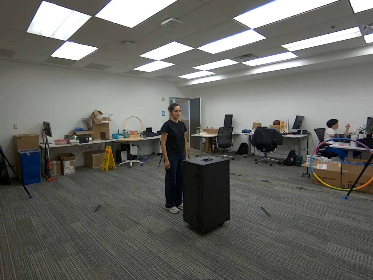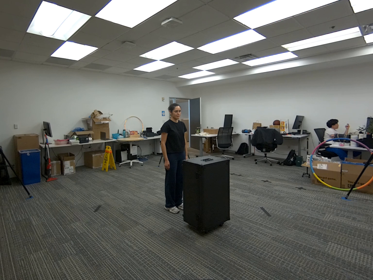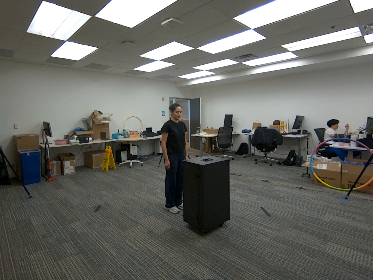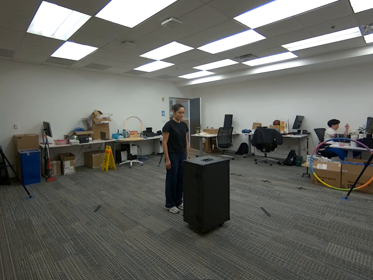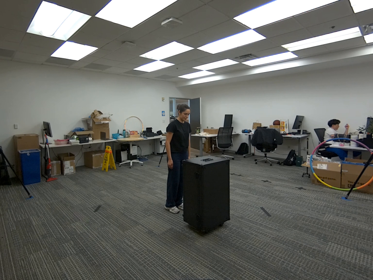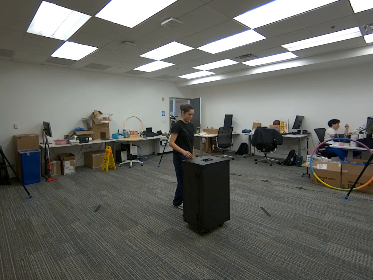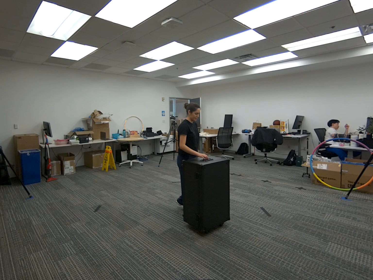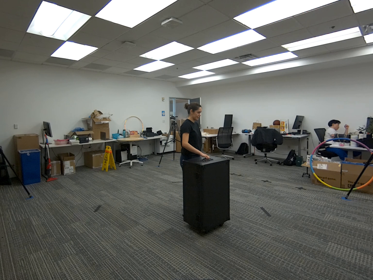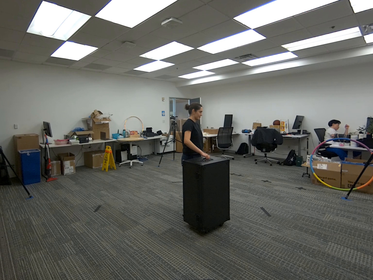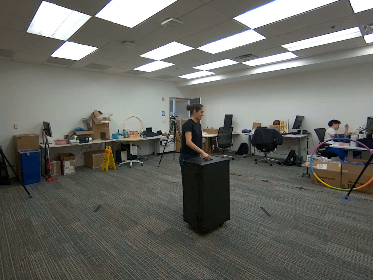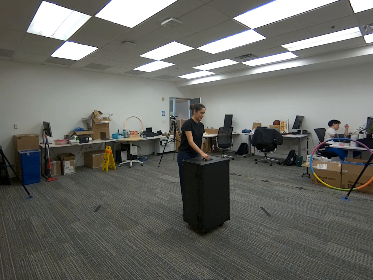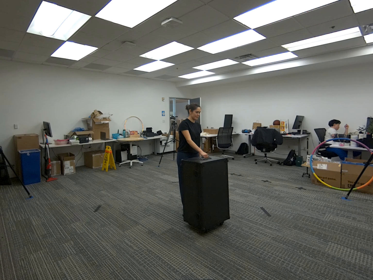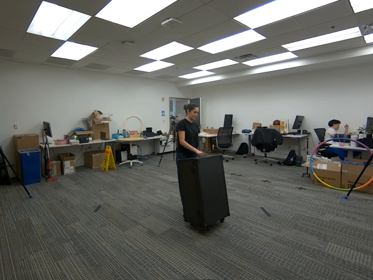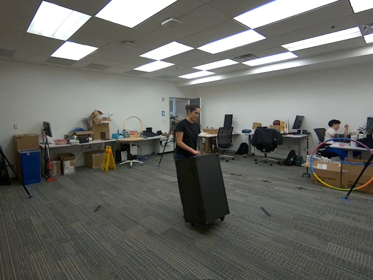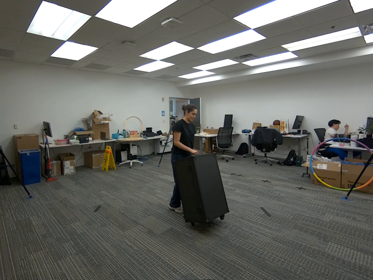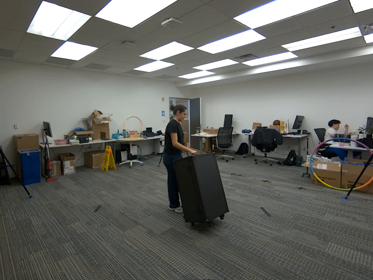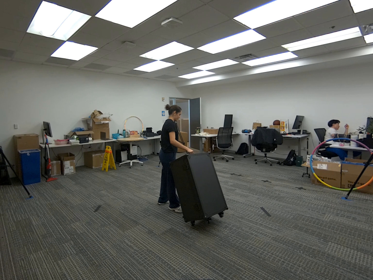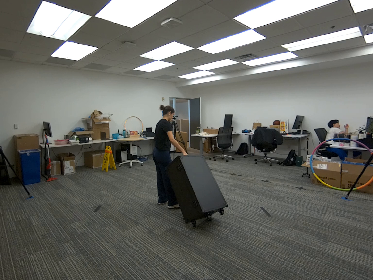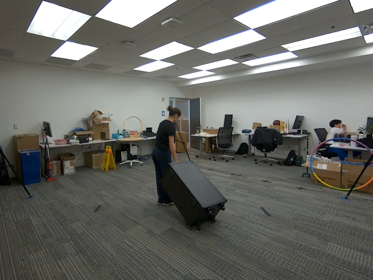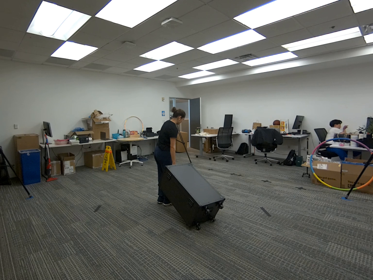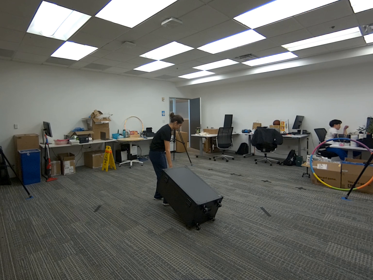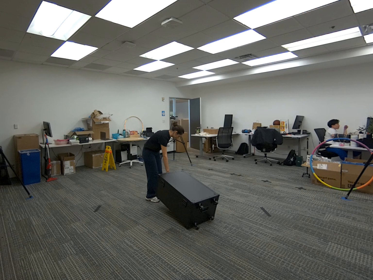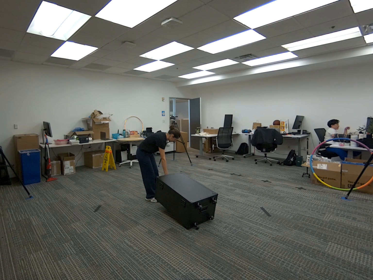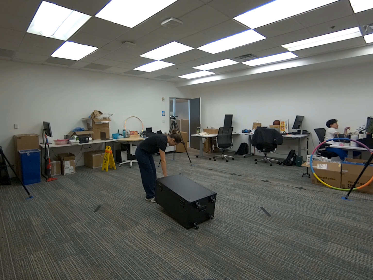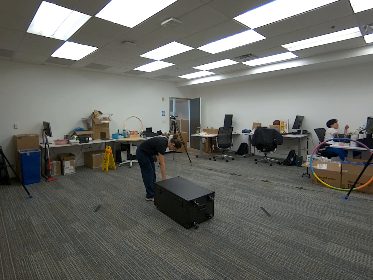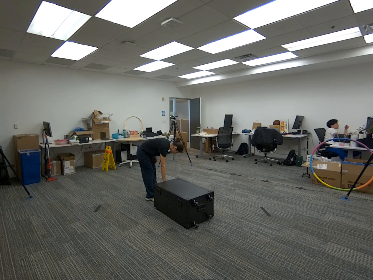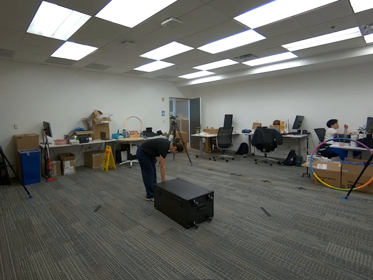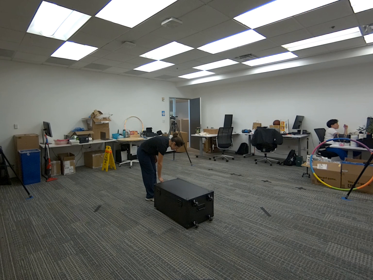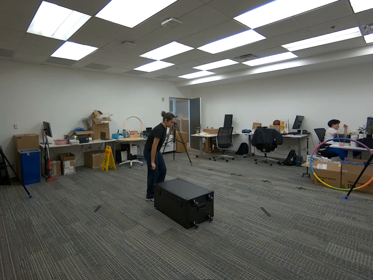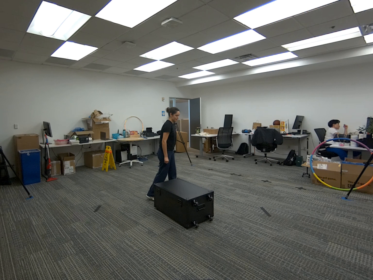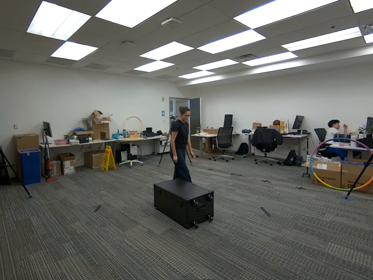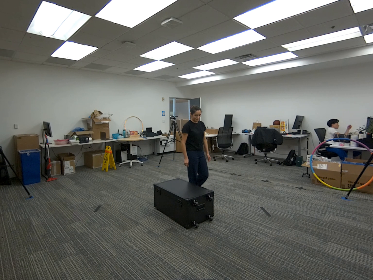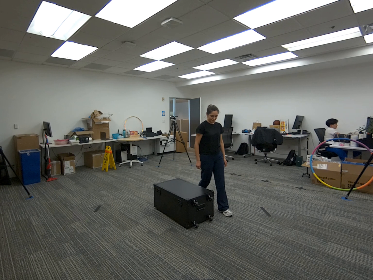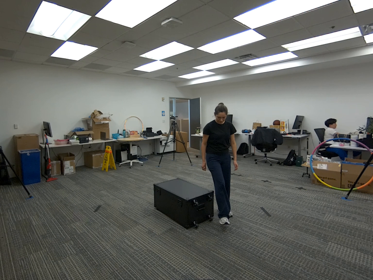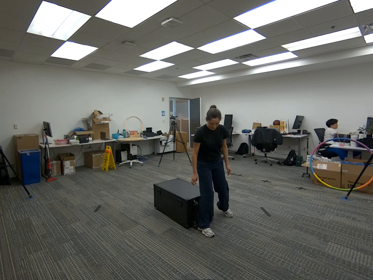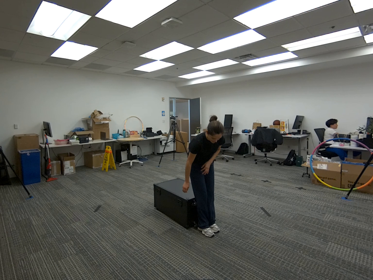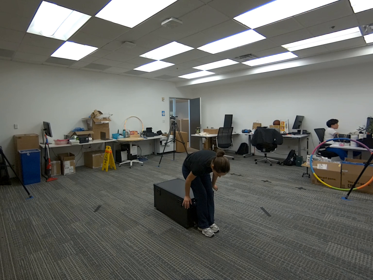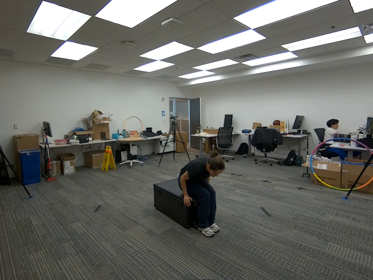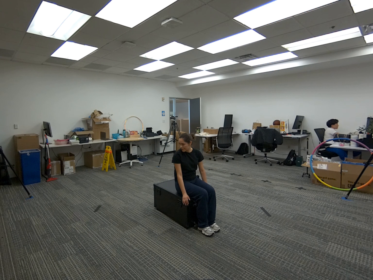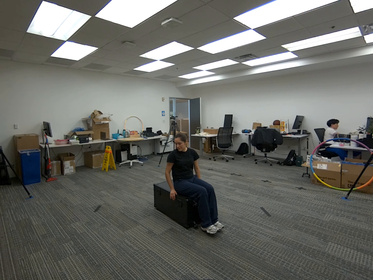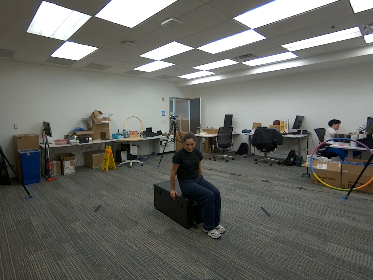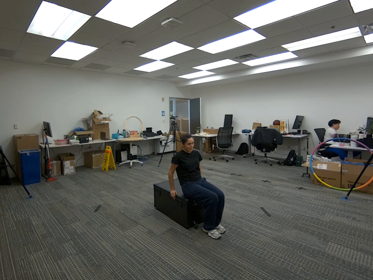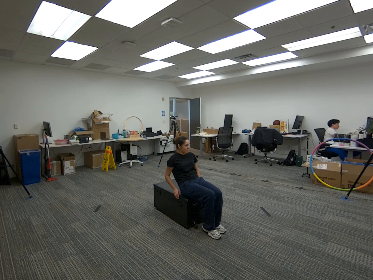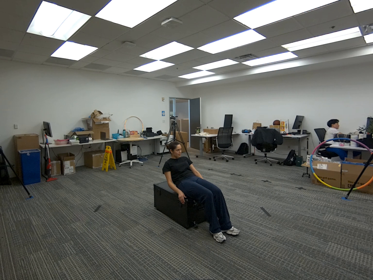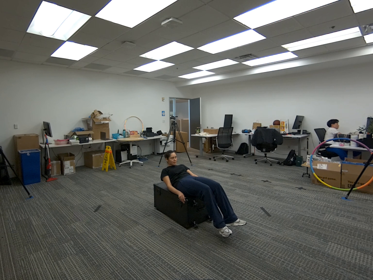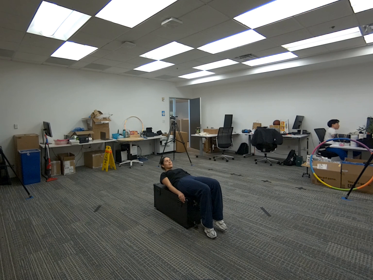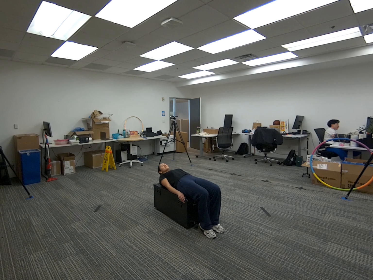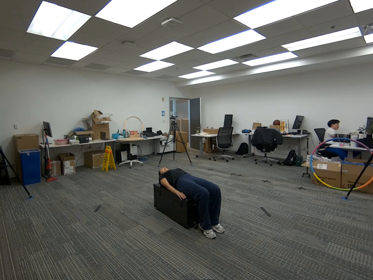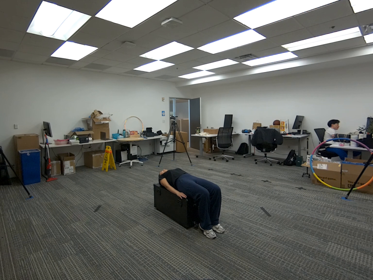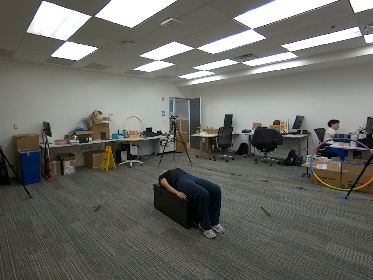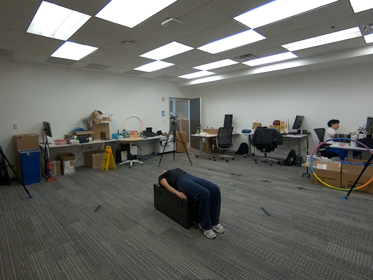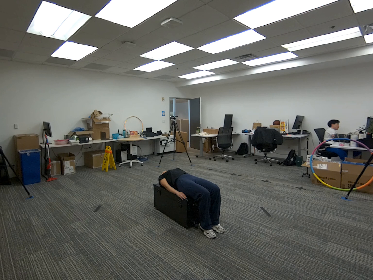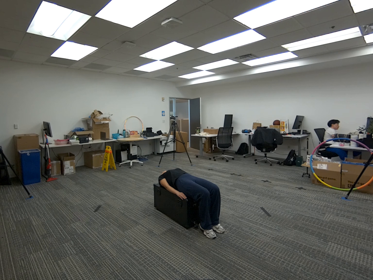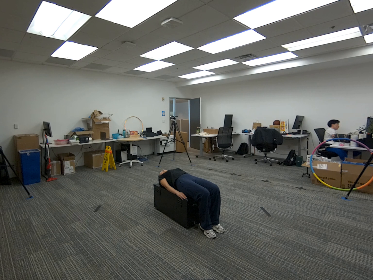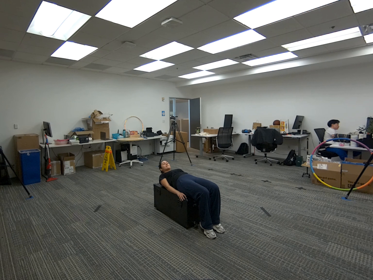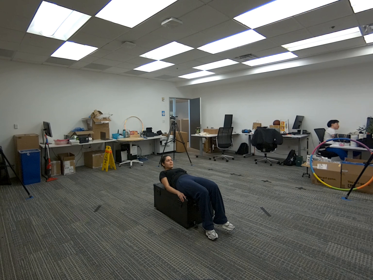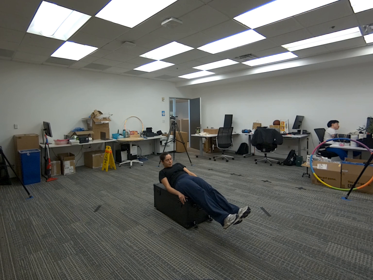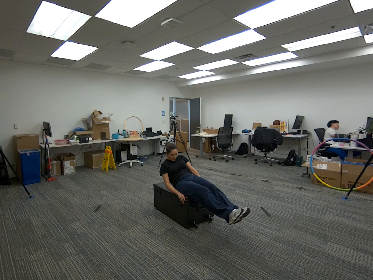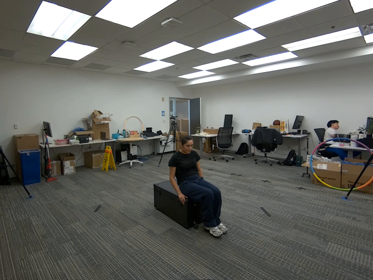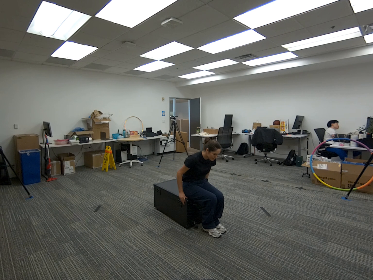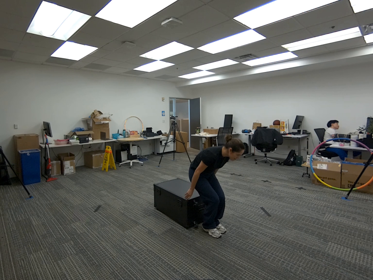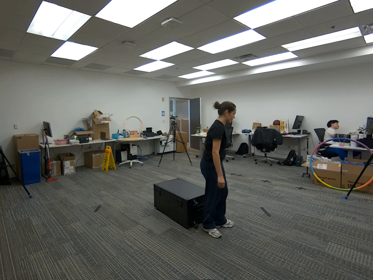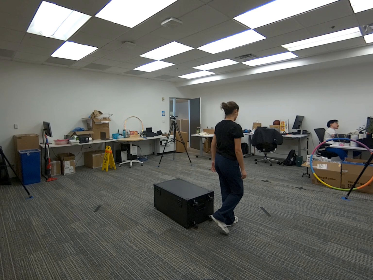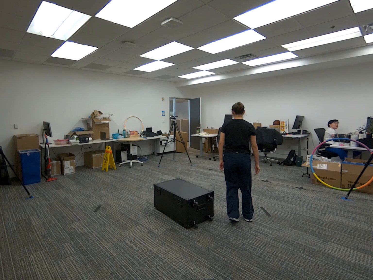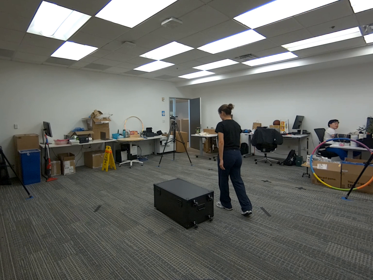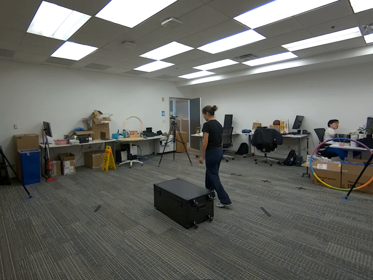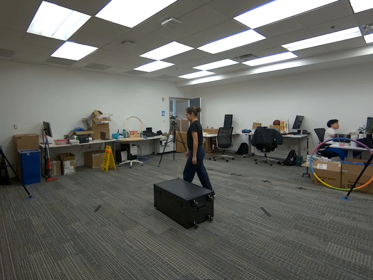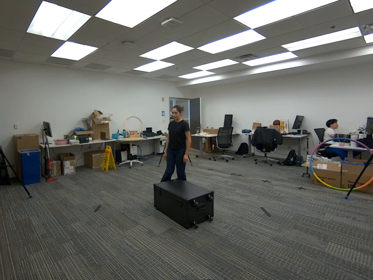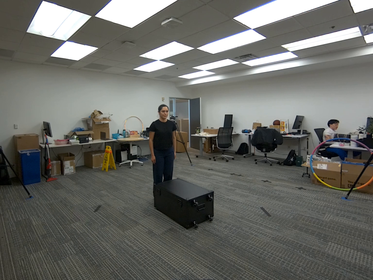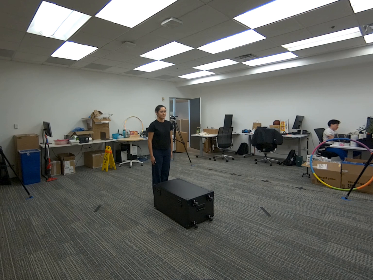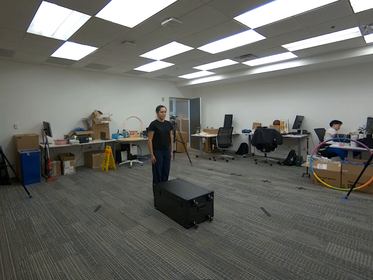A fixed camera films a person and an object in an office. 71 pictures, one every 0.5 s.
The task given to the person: Walk over to the G1 Box and place the box on its side and proceed lay on the G1 Box.
